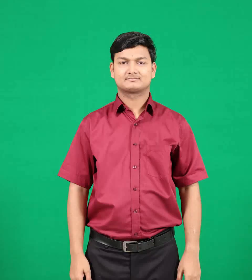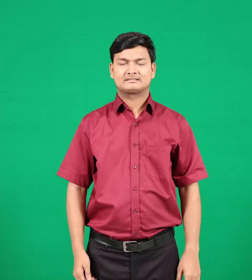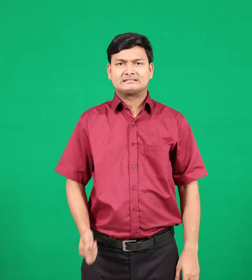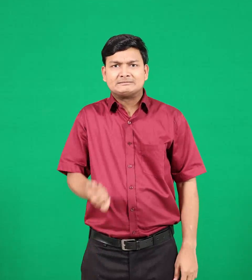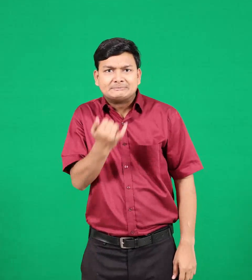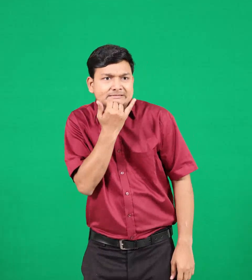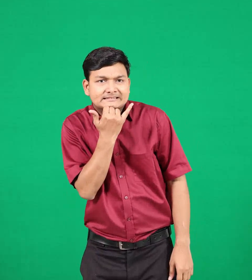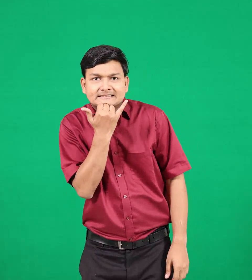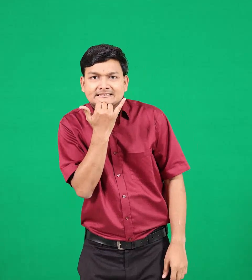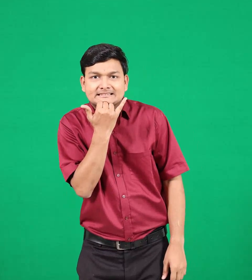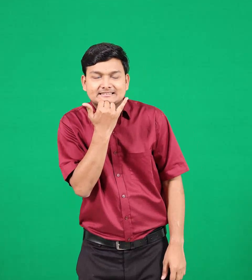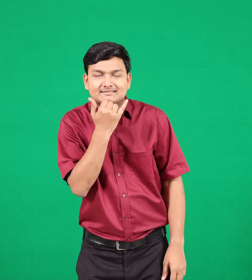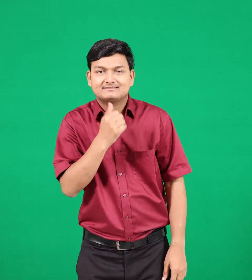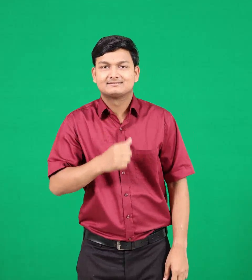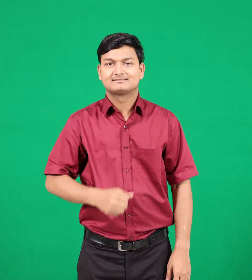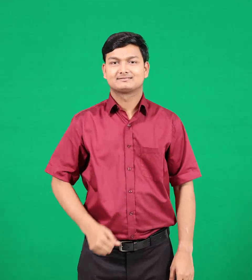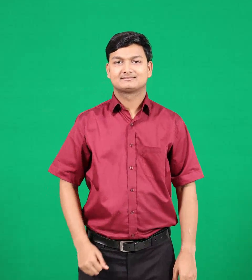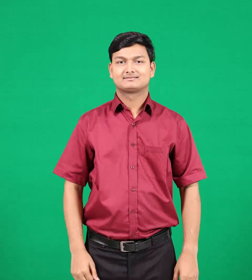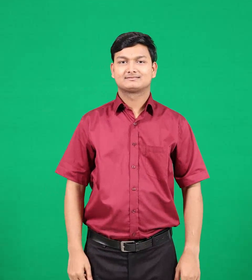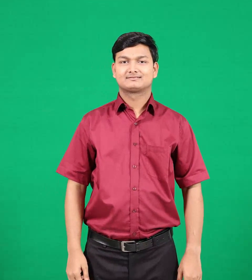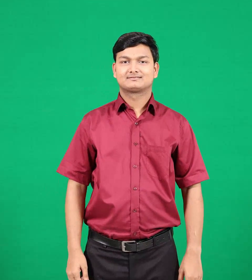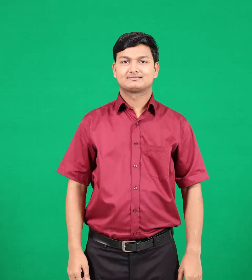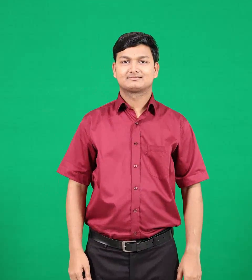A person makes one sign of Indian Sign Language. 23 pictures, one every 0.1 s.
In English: mistake
